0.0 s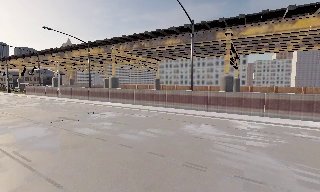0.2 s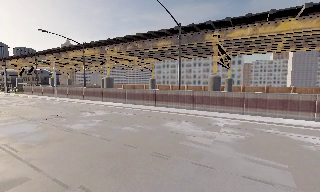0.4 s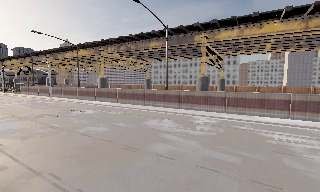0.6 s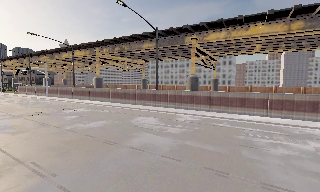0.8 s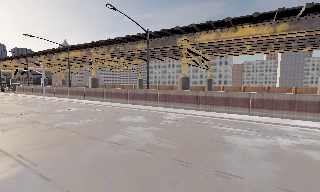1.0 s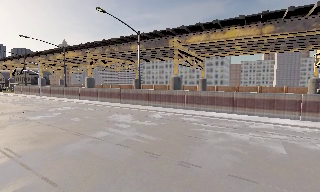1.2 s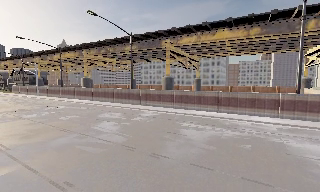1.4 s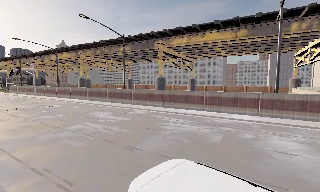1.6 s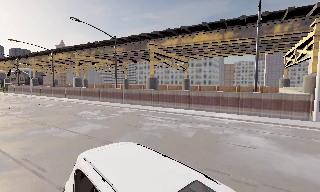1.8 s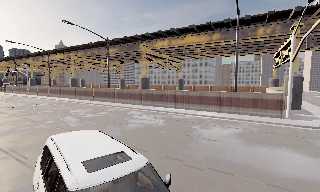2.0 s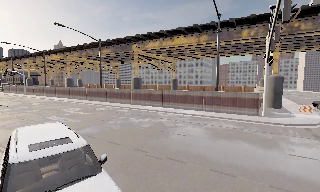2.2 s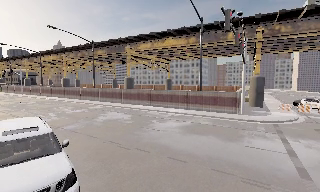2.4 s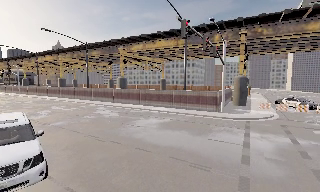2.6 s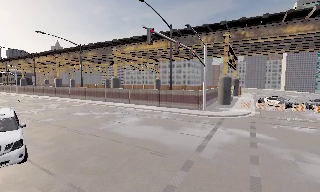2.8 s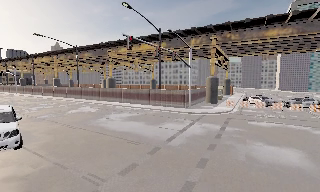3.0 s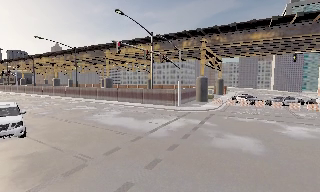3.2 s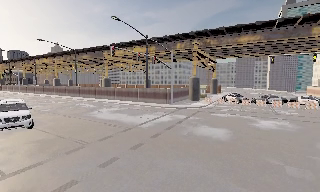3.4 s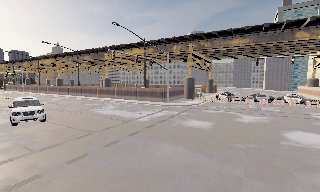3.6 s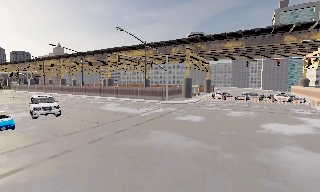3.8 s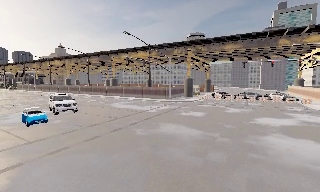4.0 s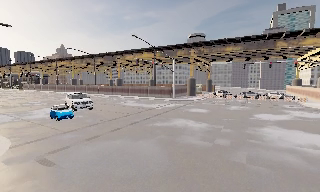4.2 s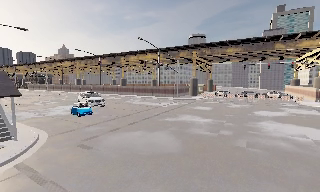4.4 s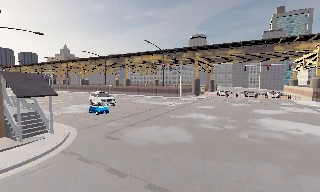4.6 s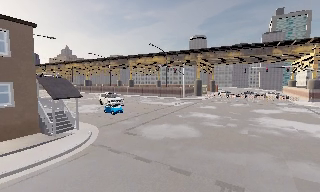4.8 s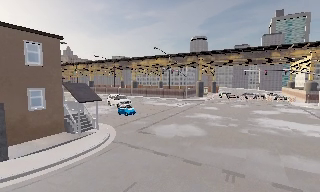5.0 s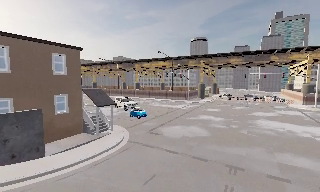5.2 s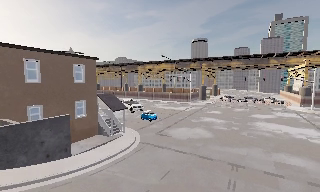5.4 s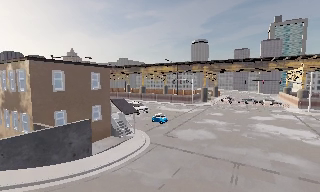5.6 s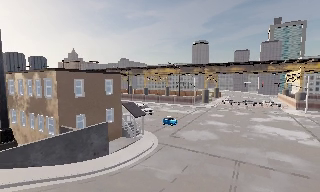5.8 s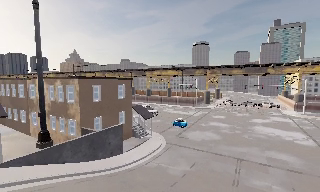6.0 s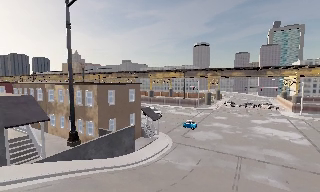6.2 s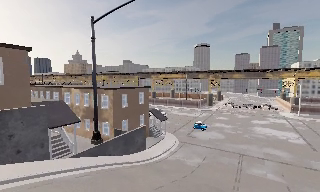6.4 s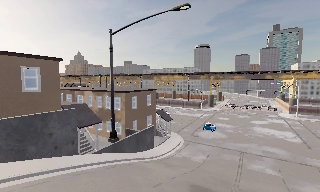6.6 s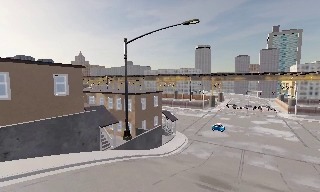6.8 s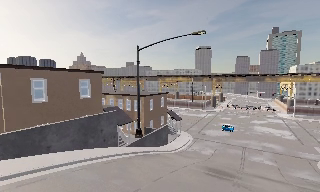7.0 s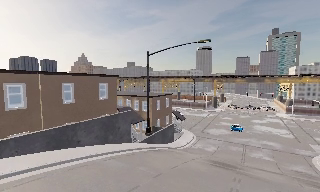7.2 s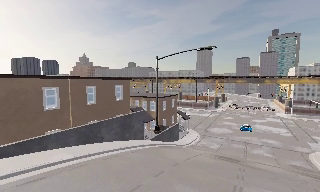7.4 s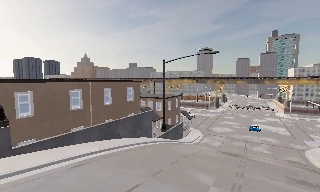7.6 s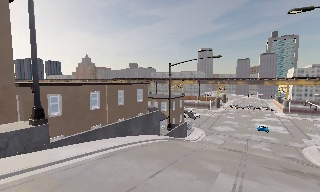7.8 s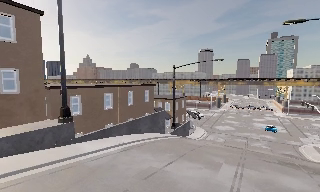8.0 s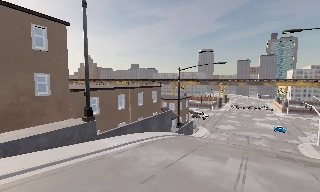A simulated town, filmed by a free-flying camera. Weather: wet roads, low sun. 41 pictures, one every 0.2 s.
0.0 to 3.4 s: The camera travels to its right and backward, about 30 m, so close, fixed things drift to the left.
3.4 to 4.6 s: The camera travels backward, about 12 m, so what stands in front gets smaller.
4.6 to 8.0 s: The camera travels backward and to its left, about 30 m, so what stands in front gets smaller.
The film runs forward here.
